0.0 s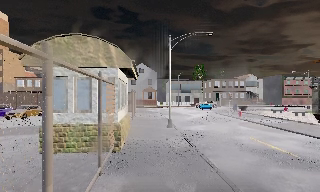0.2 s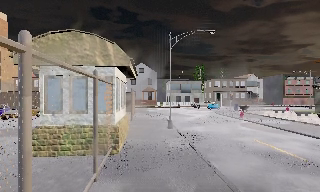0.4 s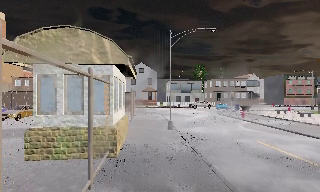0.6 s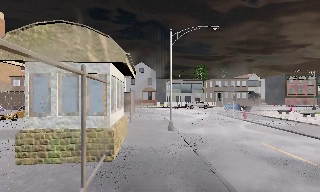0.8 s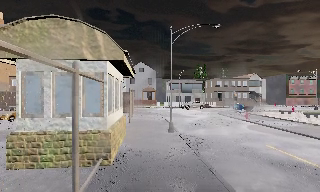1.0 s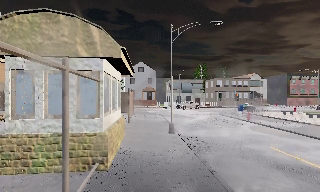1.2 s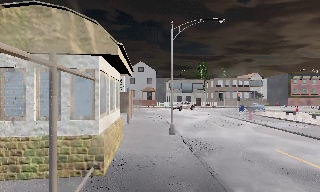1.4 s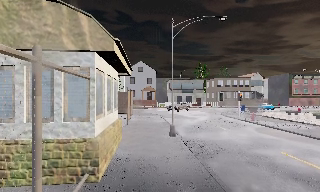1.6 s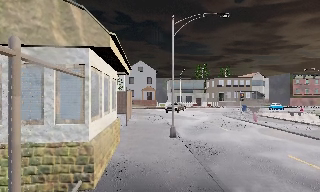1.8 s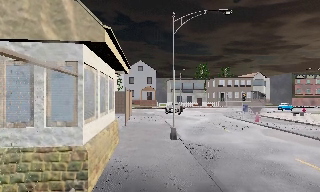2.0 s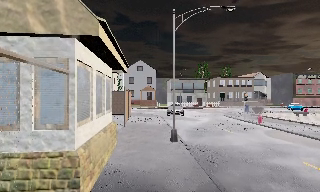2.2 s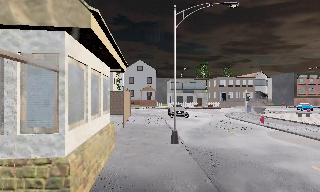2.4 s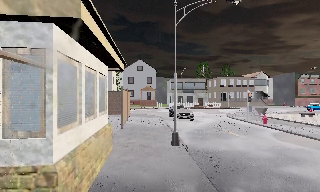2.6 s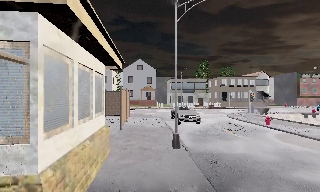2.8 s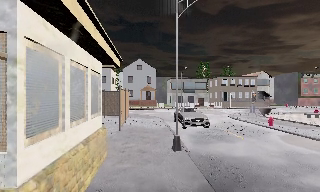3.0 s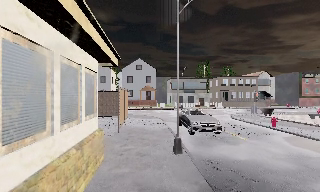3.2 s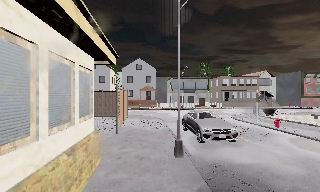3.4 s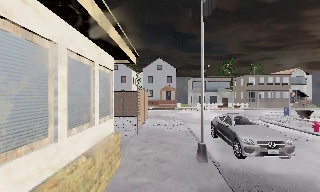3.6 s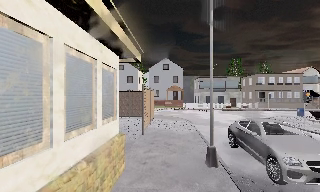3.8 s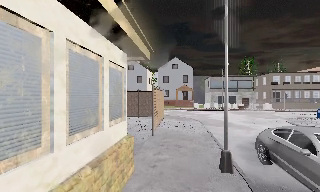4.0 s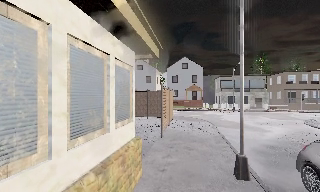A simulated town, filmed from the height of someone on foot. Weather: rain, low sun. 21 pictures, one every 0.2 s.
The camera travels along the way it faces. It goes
forward.
0.0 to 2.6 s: The camera travels forward, about 5 m, so what stands in front looms larger.
2.6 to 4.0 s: The camera swings to its left by about 15 degrees, and the scene slides to the right. It travels forward, about 2.5 m, so what stands in front looms larger.
The film runs forward here.
